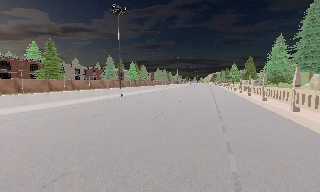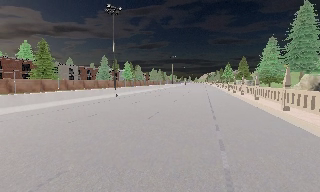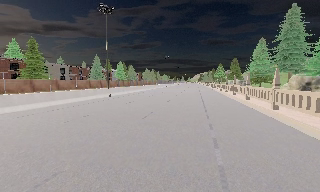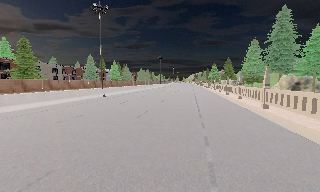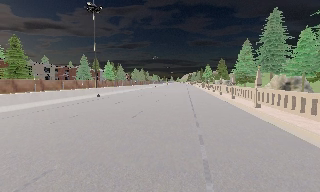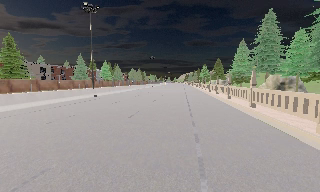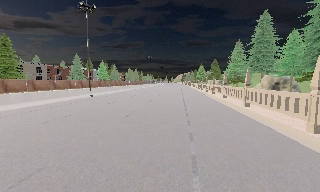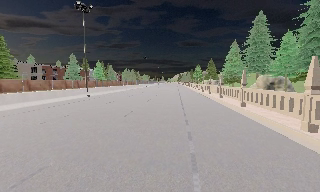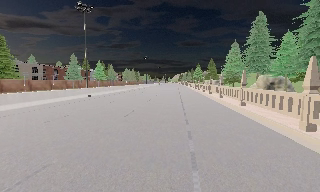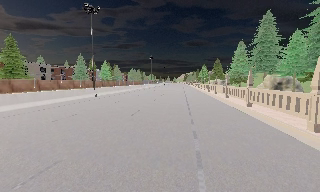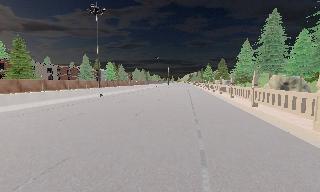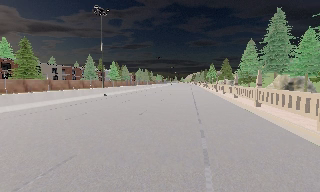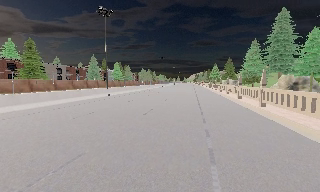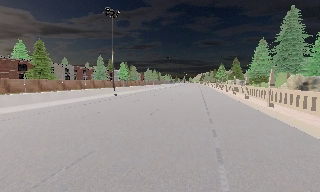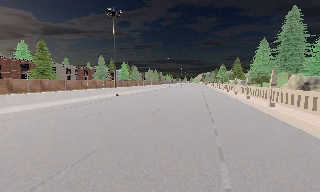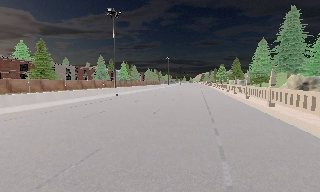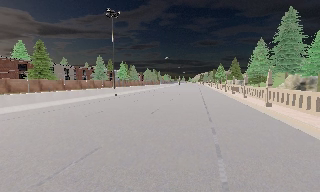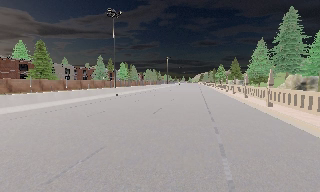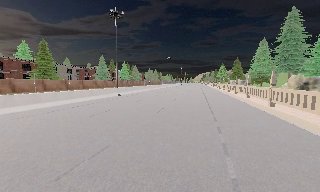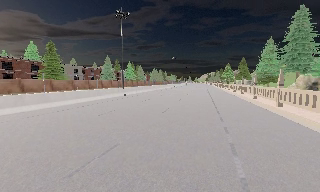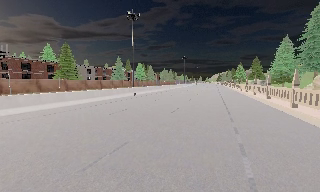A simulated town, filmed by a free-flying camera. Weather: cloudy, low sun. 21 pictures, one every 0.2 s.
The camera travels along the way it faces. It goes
backward.
0.0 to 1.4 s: The scene slides to the left, as the camera pans about 10 degrees to its right. It travels backward, about 0.5 m, so what stands in front gets smaller.
1.4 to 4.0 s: The camera pans to its left, which is counterclockwise from overhead, by about 15 degrees. It travels backward and to its left, about 1.5 m, so what stands in front gets smaller.
The film runs backward here.
